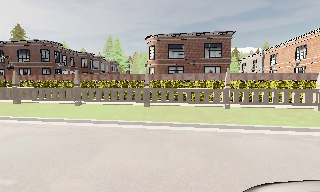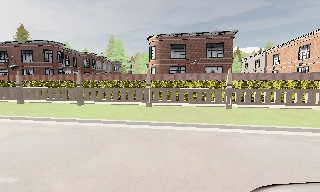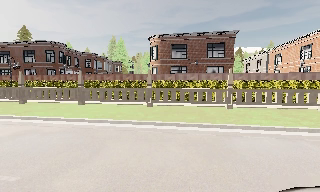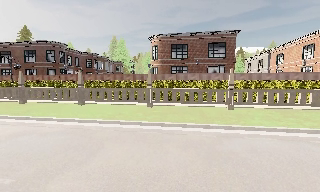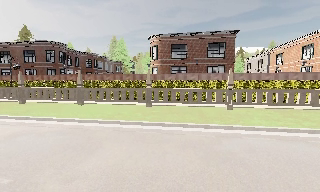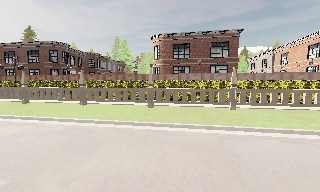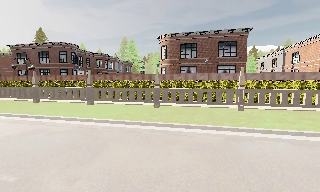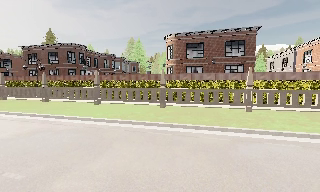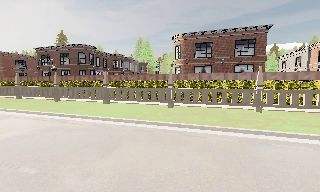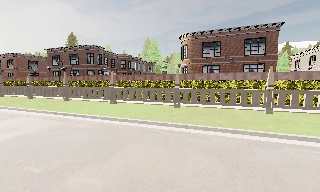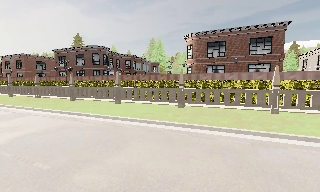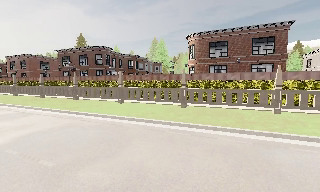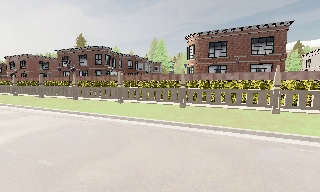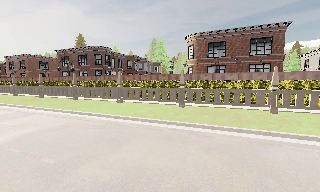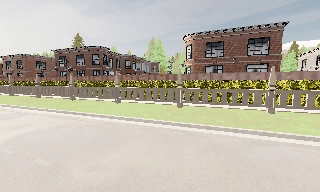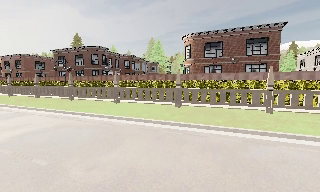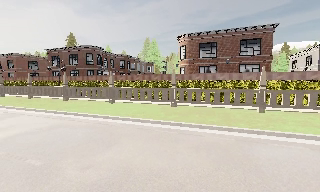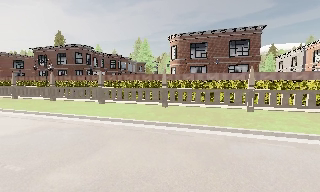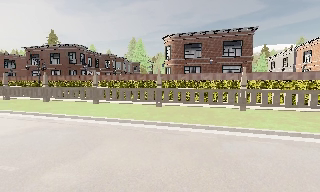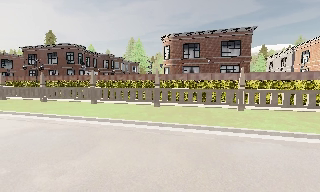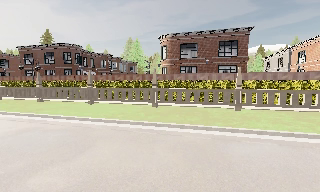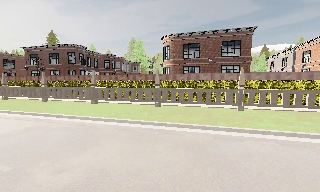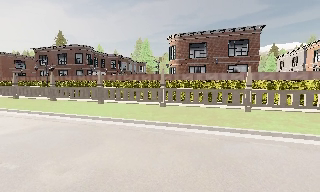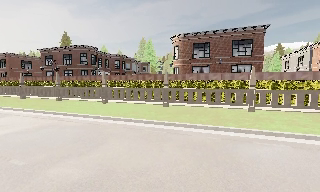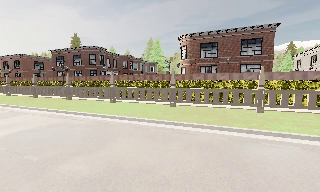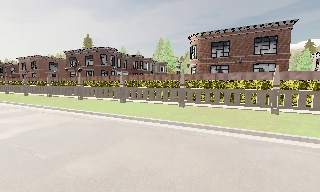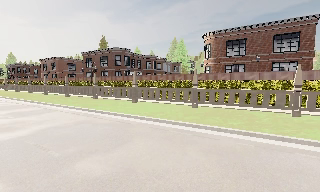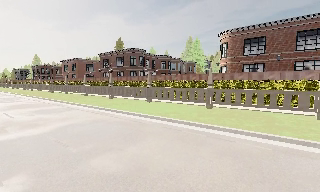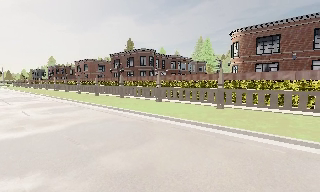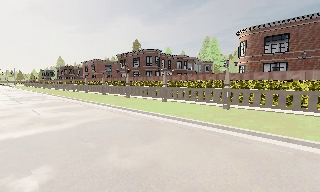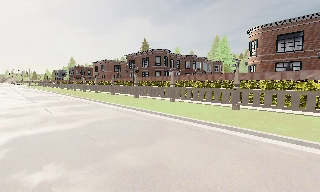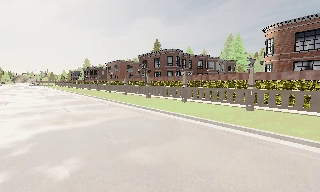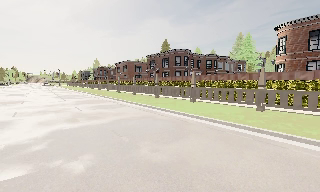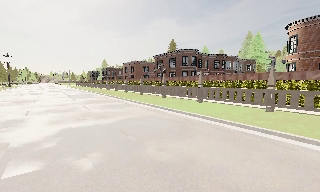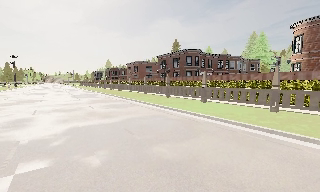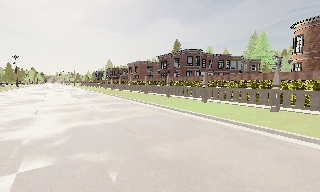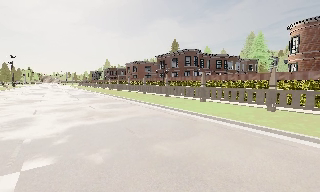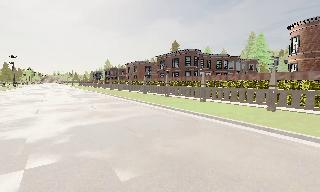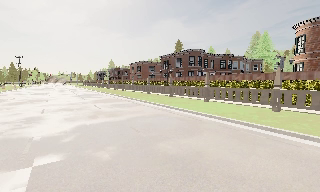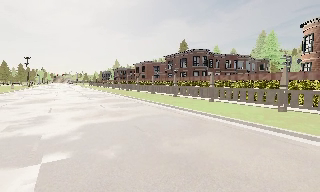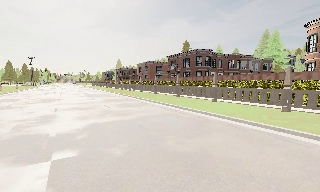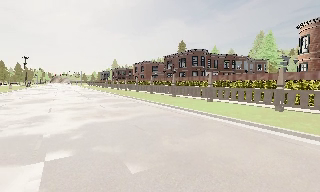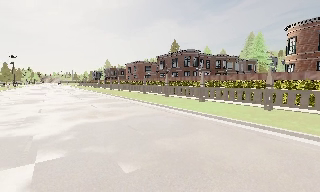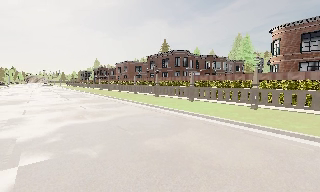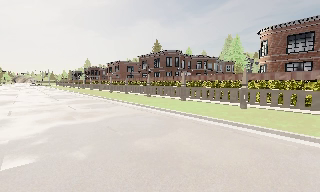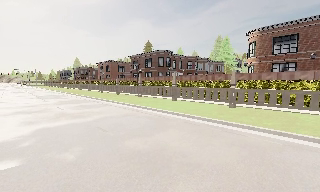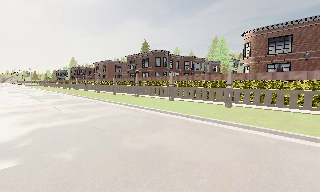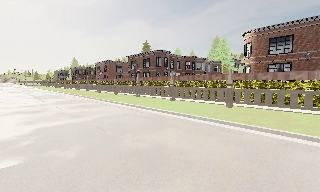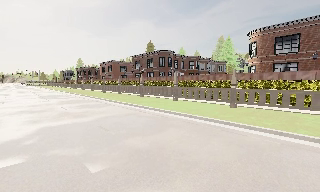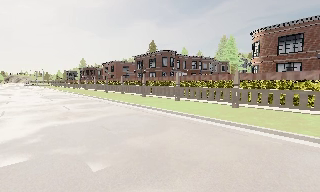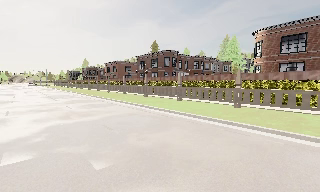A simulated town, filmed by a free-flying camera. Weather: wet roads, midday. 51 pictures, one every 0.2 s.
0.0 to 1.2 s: The camera shifts only a little, or ends up much as it began.
1.2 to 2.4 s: The camera swings to its left by about 10 degrees, and the scene slides to the right.
2.4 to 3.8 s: The camera shifts only a little, or ends up much as it began.
3.8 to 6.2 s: The camera pans to its left, which is counterclockwise from overhead, by about 35 degrees. It travels to its right, about 0.5 m.
6.2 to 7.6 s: The camera travels backward, about 0.5 m, so what stands in front gets smaller.
7.6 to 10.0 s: The camera shifts only a little, or ends up much as it began.
The film runs backward here.
